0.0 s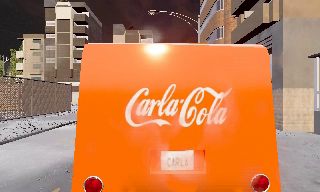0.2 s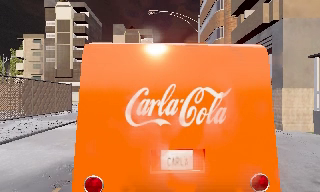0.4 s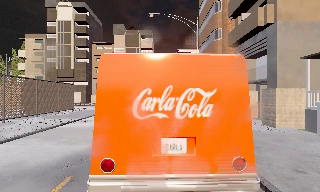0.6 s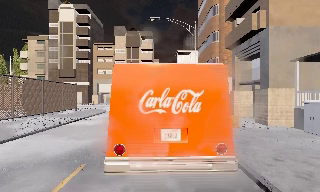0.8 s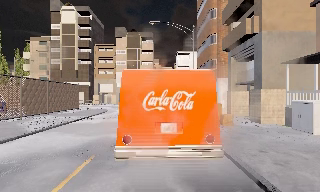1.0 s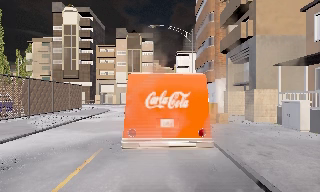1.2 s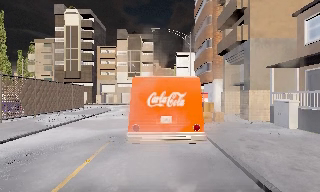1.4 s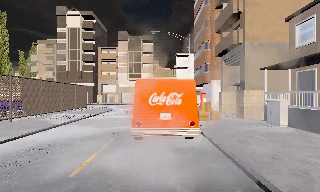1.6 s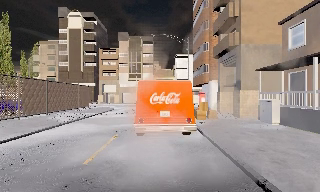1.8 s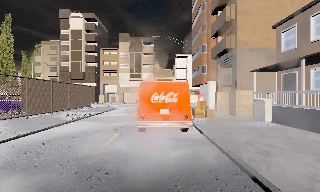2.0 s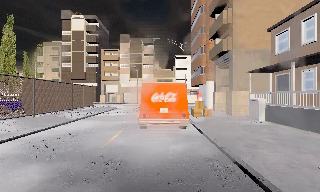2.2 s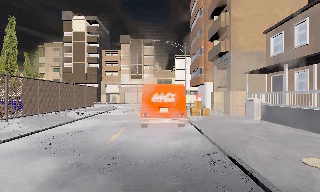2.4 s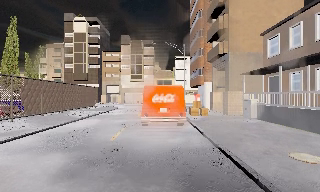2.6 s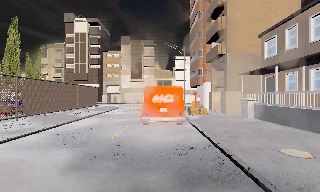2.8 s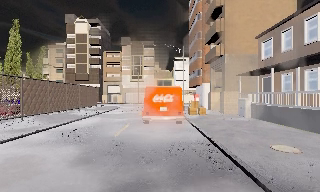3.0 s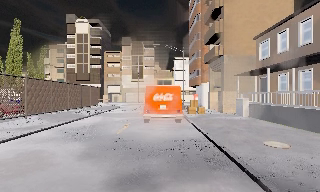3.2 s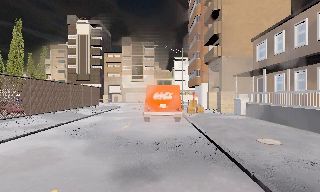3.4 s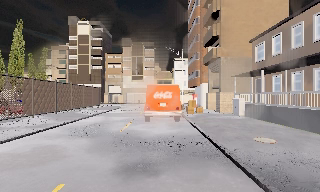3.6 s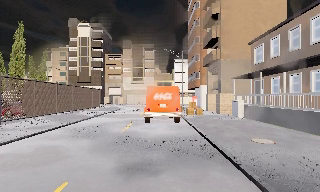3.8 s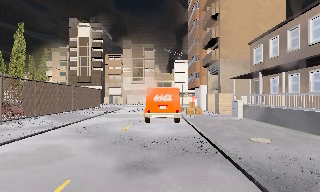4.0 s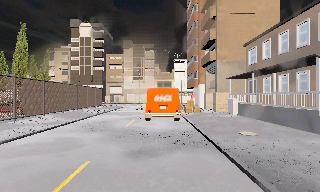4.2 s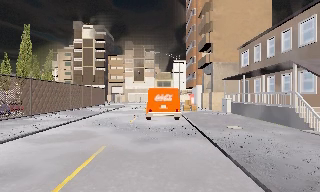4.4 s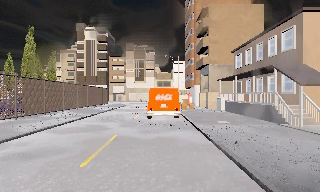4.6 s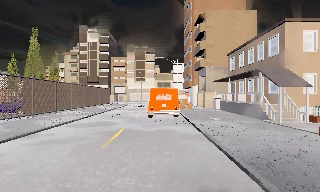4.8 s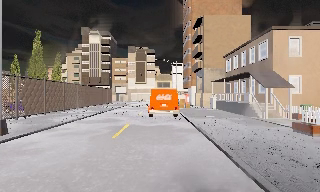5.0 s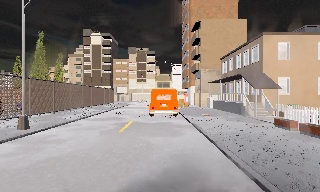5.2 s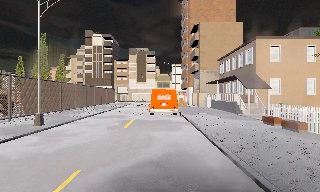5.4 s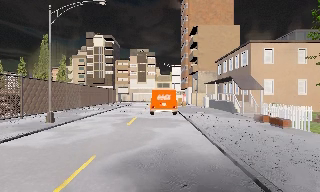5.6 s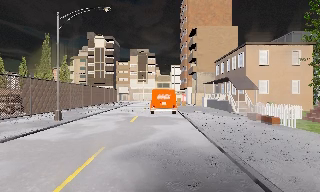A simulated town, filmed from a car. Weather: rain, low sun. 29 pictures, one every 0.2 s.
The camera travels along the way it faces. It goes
backward.
0.0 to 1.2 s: The camera travels backward, about 3 m, so what stands in front gets smaller. It gains speed.
1.2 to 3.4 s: The camera travels backward, about 5 m, so what stands in front gets smaller. It loses speed.
3.4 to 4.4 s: The camera travels backward, about 4 m, so what stands in front gets smaller. It gains speed.
4.4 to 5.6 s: The camera travels backward, about 7 m, so what stands in front gets smaller. It loses speed.
The film runs backward here.
